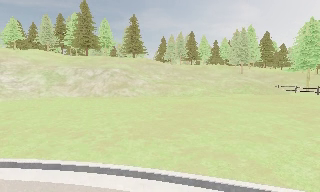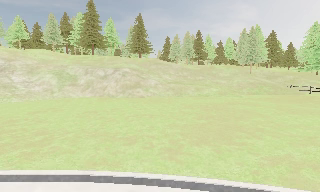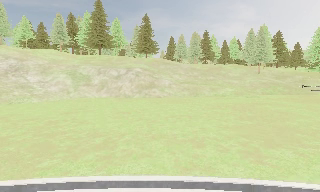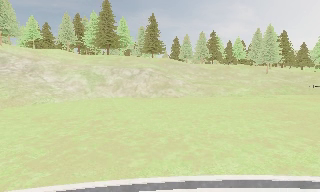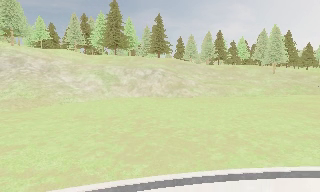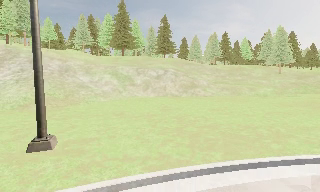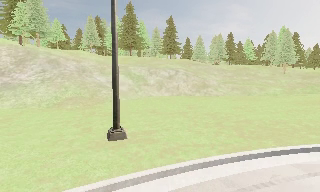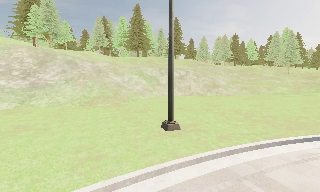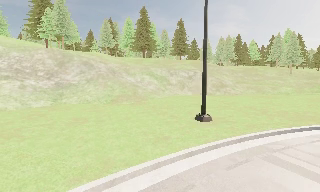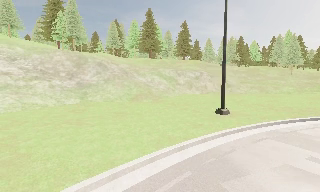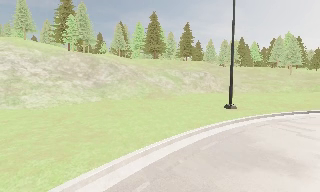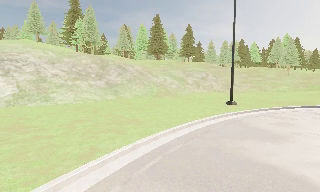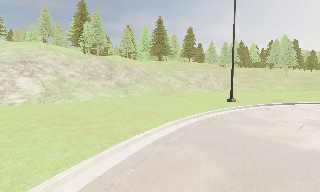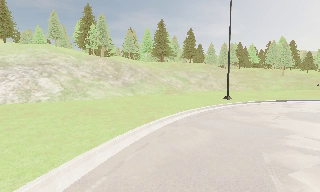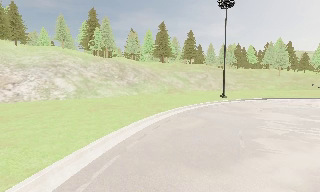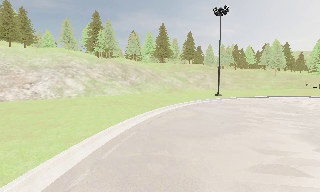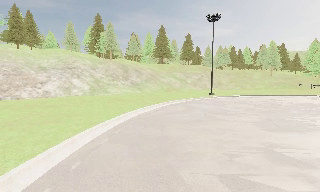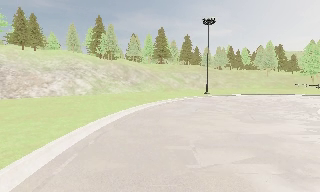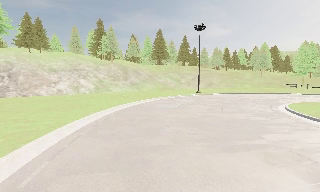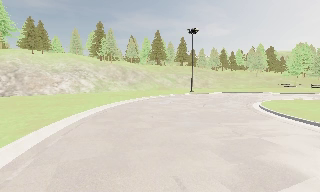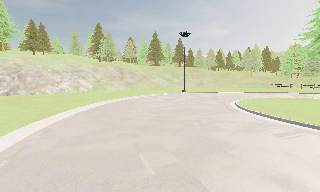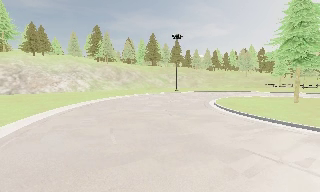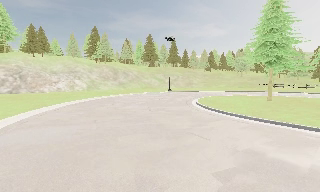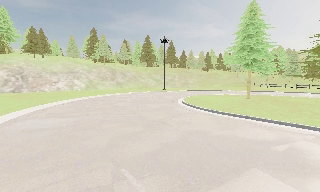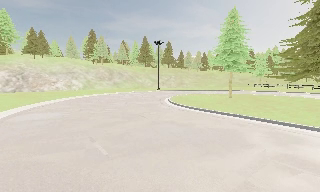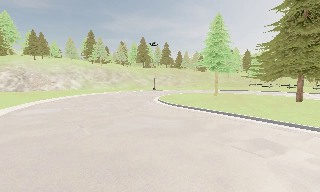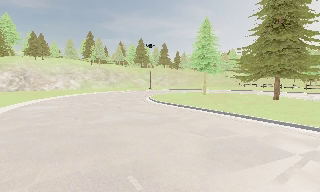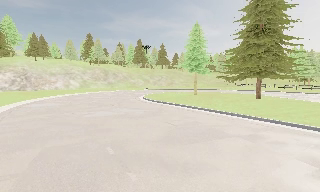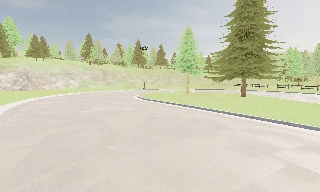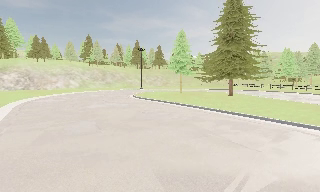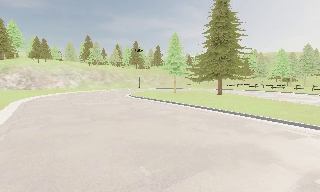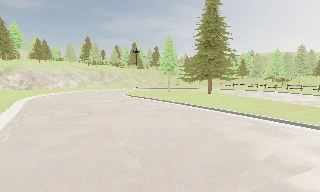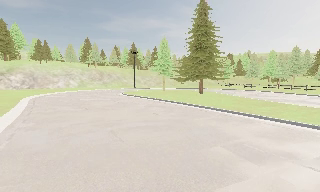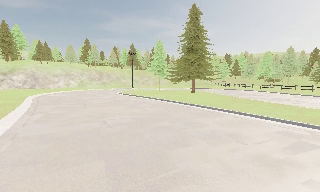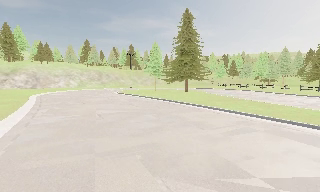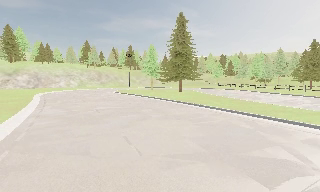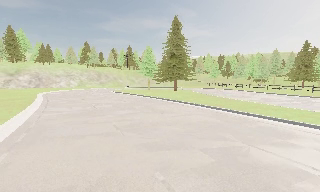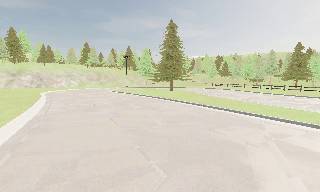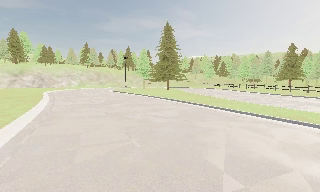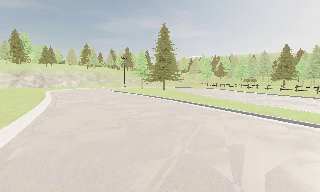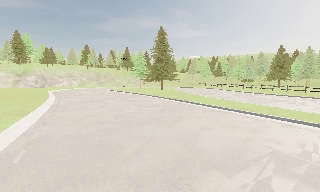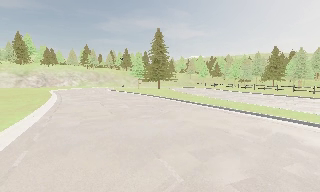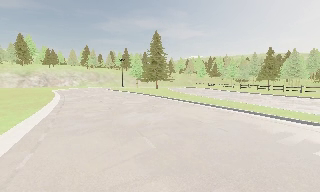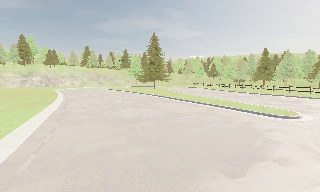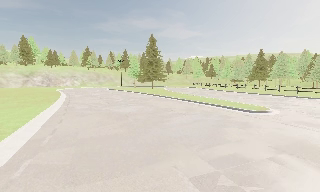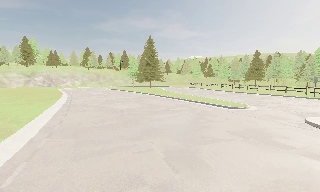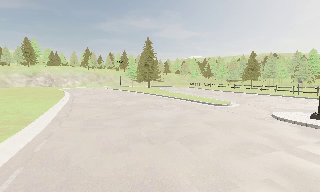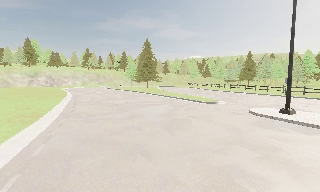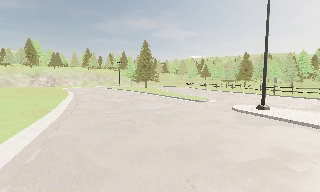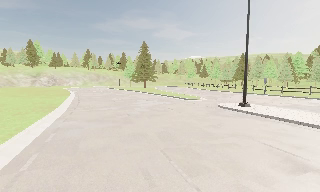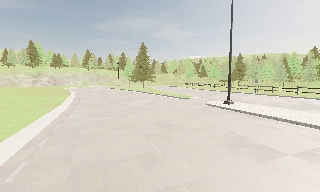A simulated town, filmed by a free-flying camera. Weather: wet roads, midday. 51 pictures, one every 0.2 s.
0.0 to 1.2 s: The camera travels to its left, about 12 m, so close, fixed things drift to the right.
1.2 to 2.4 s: The camera travels backward and to its left, about 14 m, so what stands in front gets smaller.
2.4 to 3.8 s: The camera travels backward, about 15 m, so what stands in front gets smaller.
3.8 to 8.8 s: The camera travels backward and to its right, about 50 m, so what stands in front gets smaller.
8.8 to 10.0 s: The camera travels backward, about 10 m, so what stands in front gets smaller.
The film runs forward here.
